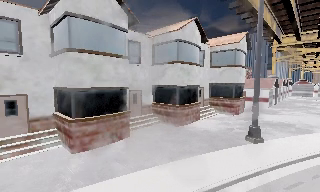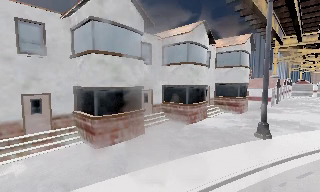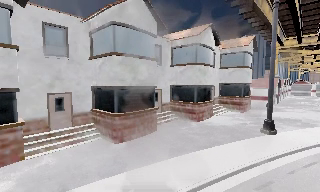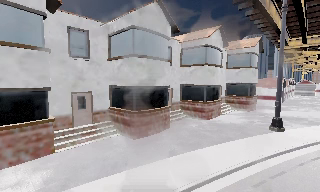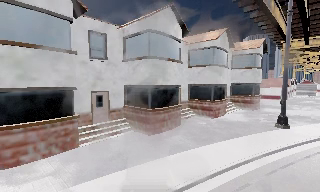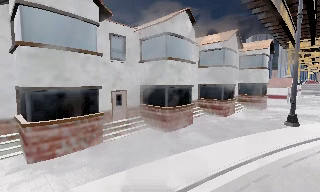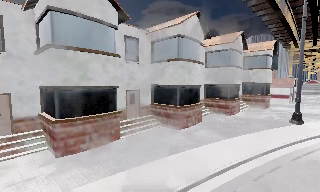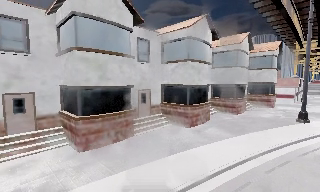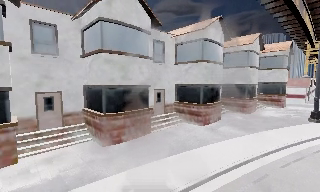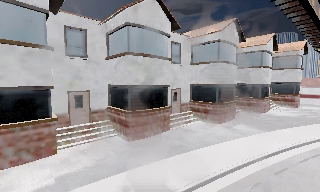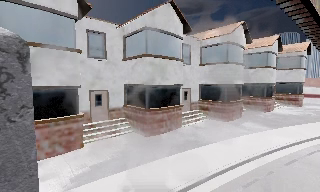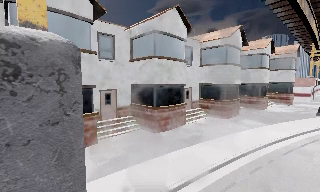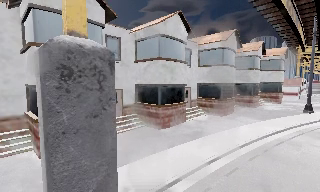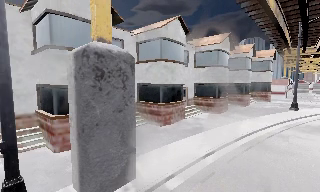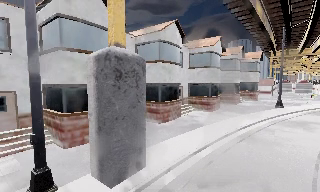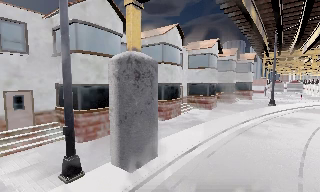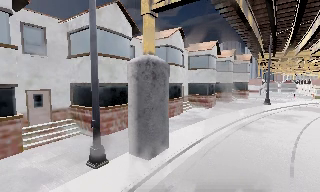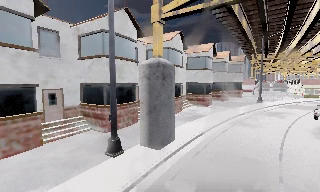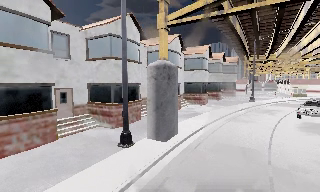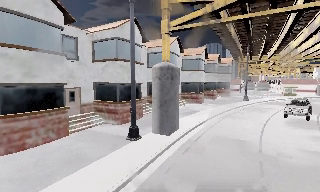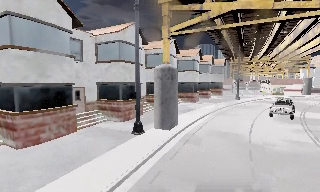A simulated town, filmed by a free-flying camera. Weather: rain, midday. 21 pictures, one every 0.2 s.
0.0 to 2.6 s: The camera travels to its left and backward, about 15 m, so close, fixed things drift to the right.
2.6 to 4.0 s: The camera pans to its right, which is clockwise from overhead, by about 15 degrees. It travels backward and to its left, about 9 m, so what stands in front gets smaller.
The film runs forward here.
